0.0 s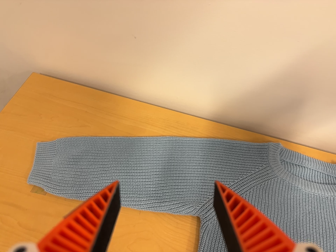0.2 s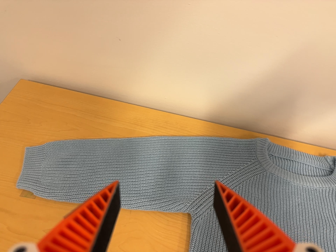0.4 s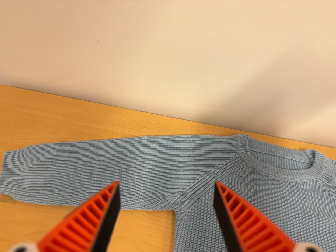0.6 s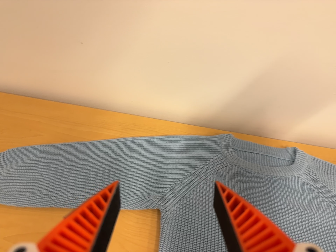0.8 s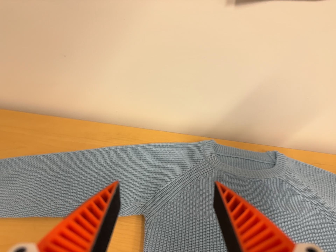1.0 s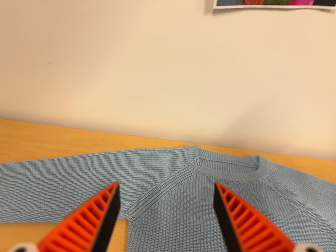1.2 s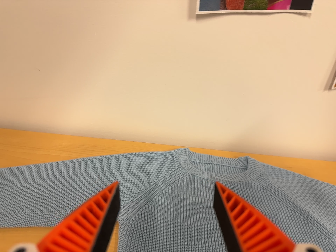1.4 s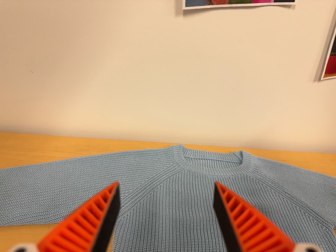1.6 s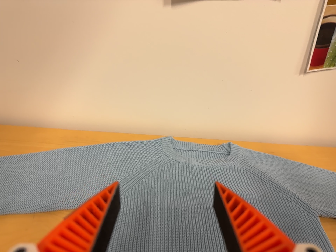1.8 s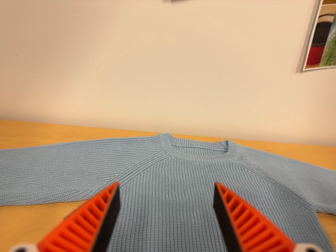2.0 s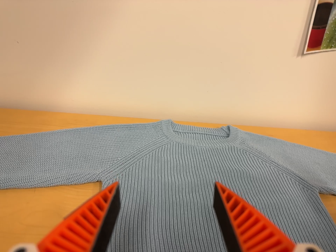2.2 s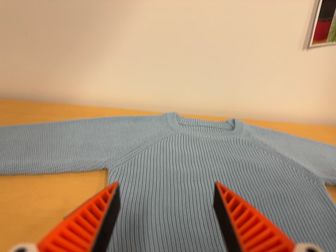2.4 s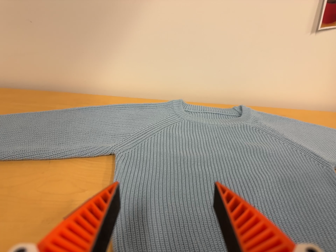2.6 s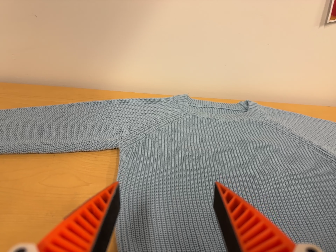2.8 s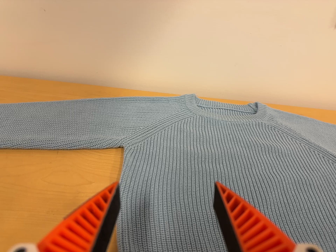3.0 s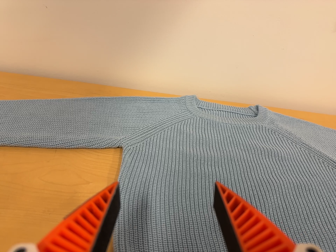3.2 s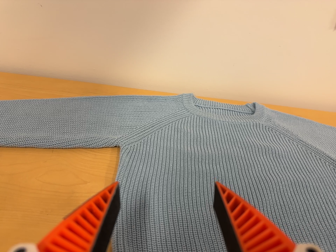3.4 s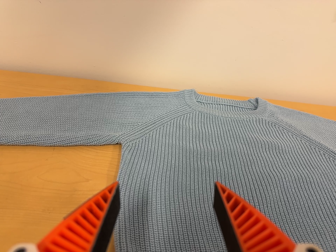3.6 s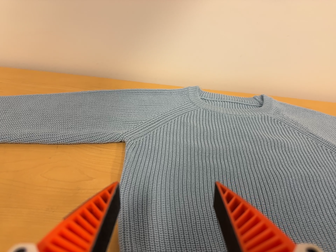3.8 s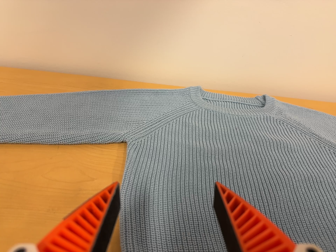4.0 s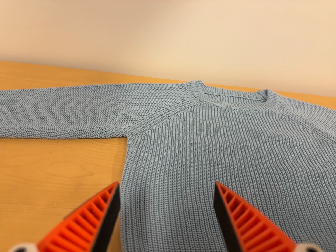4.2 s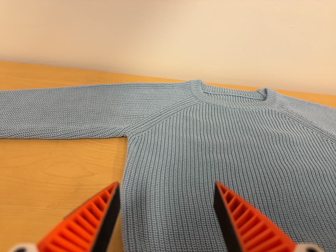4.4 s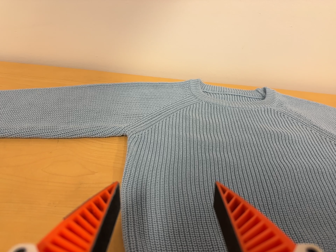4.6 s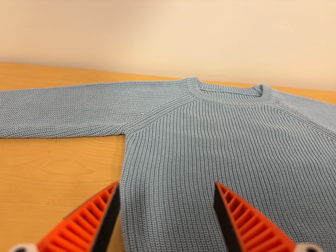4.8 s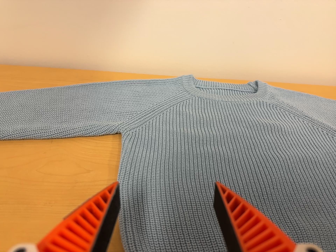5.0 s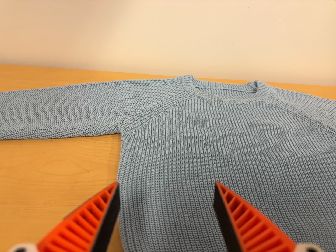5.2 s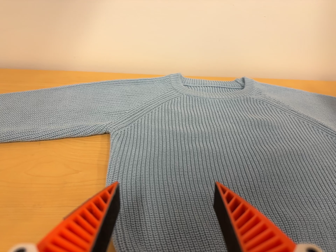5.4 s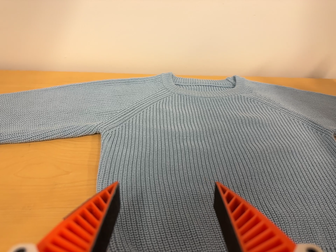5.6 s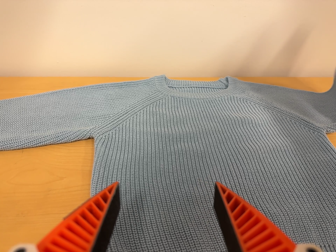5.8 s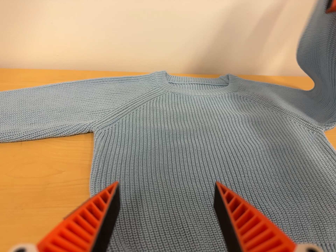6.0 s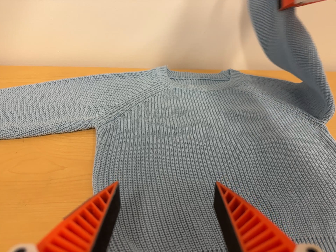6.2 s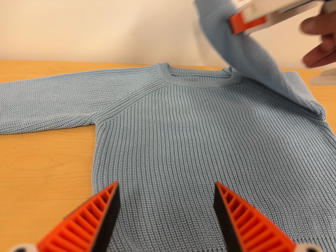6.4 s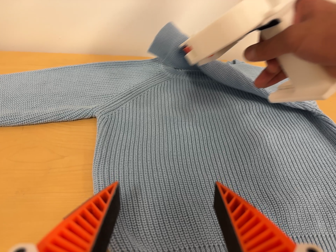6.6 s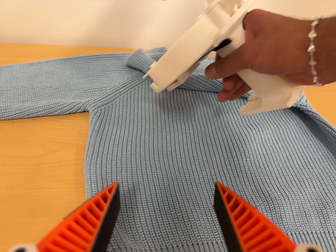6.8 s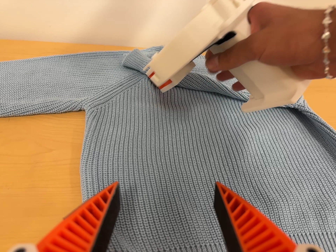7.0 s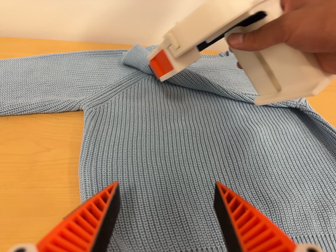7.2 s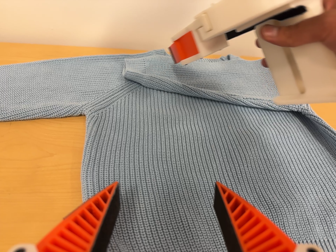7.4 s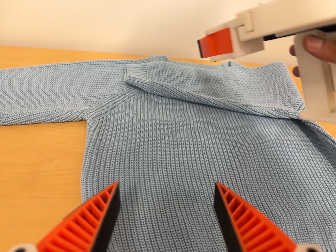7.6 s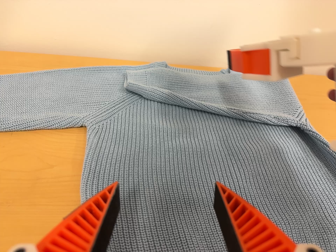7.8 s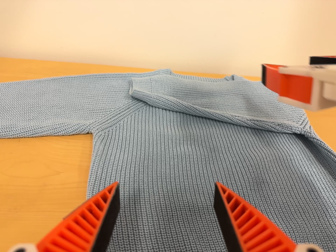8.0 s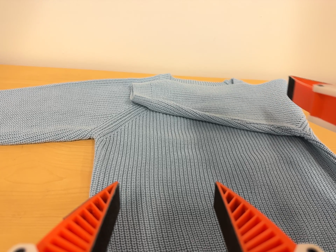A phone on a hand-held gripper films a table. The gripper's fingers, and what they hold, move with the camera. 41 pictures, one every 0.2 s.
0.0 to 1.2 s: The scene slides to the left, as the camera pans about 10 degrees to its right. It travels toward the bottom of its view and to its right, about 14 cm. Its aim tips toward the top of its view by about 15 degrees. It rolls about its line of sight by about 10 degrees, and the scene rotates counterclockwise.
1.2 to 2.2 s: The camera travels toward the bottom of its view, about 12 cm, so close, fixed things drift upward.
2.2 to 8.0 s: The camera travels forward, about 5 cm, so what stands in front looms larger.
The film runs forward here.
